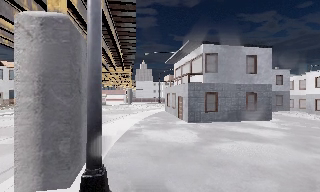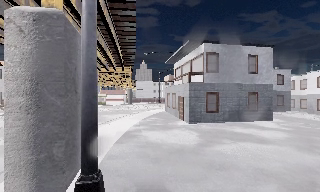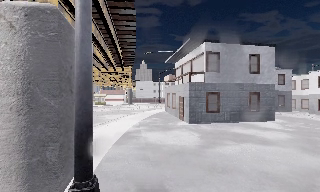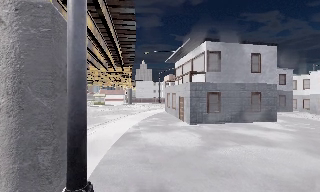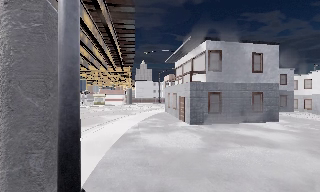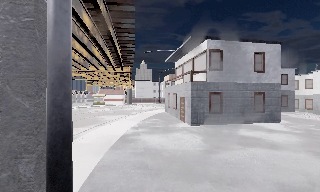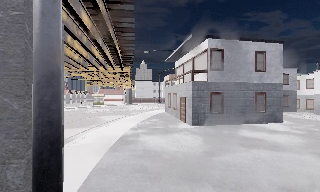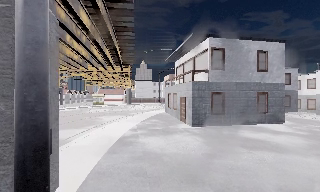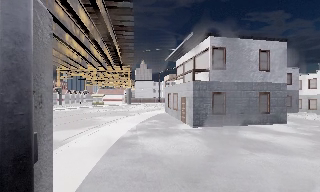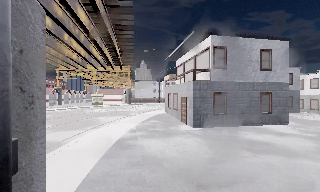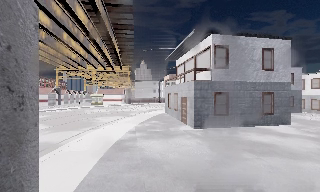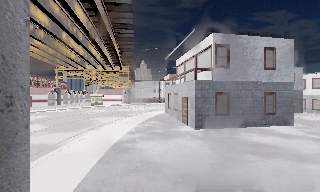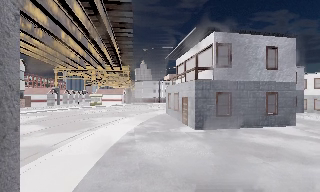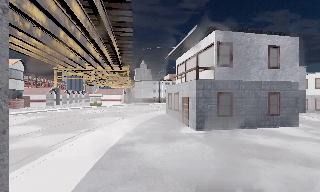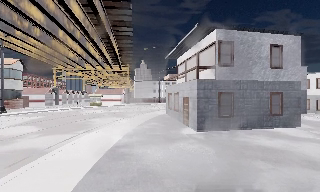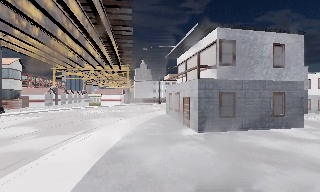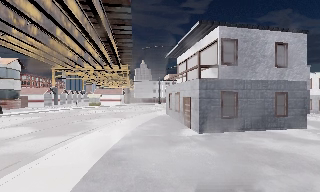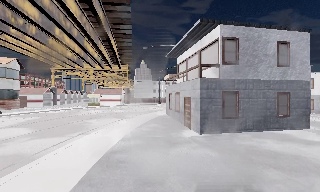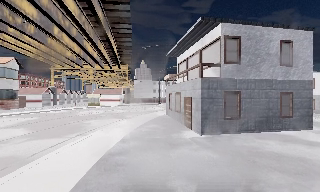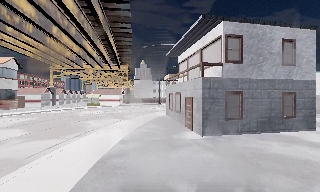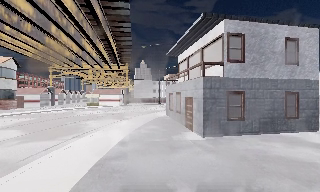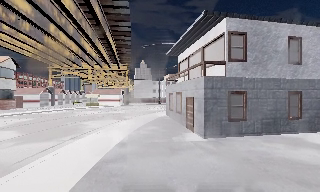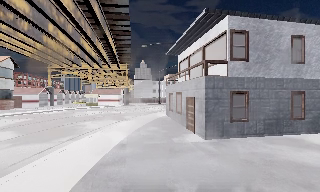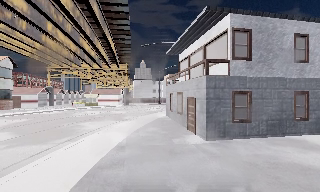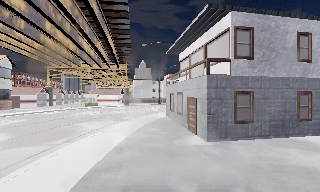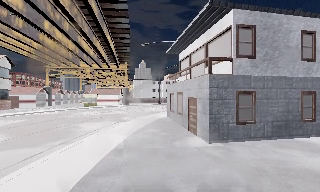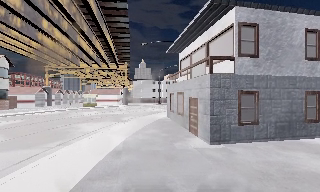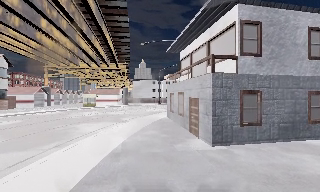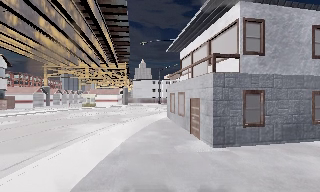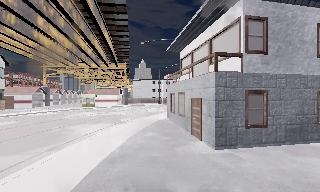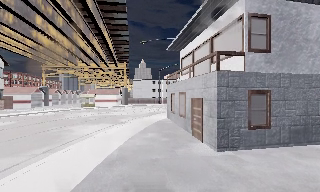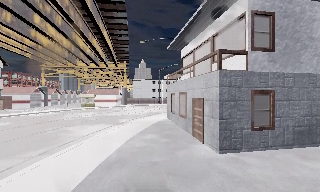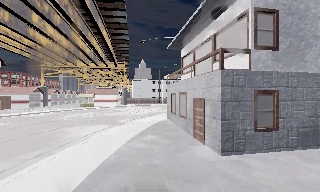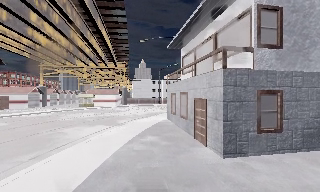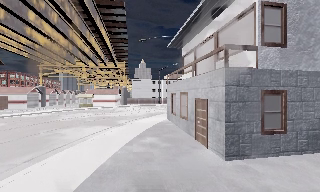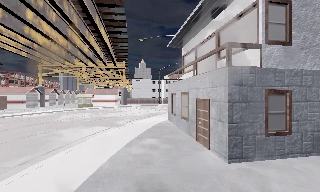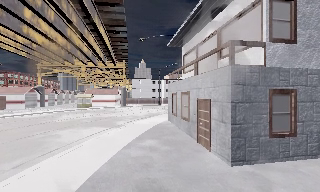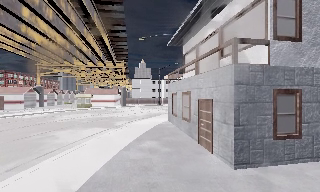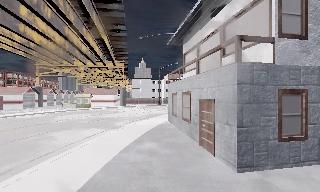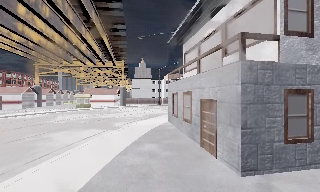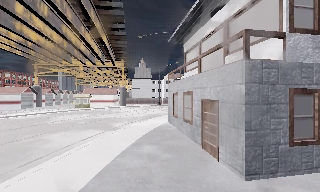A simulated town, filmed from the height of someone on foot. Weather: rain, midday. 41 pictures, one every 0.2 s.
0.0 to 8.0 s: The camera travels forward, about 10 m, so what stands in front looms larger.
The film runs forward here.
